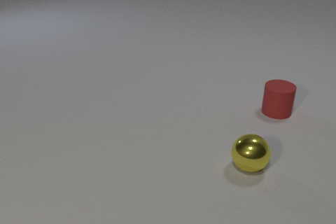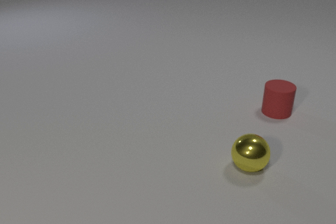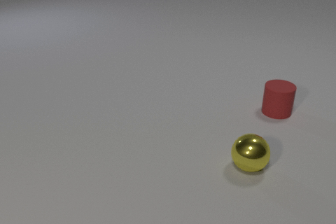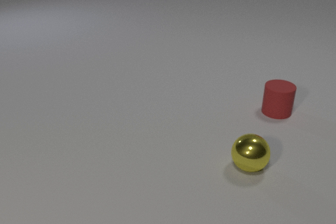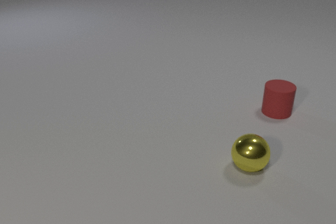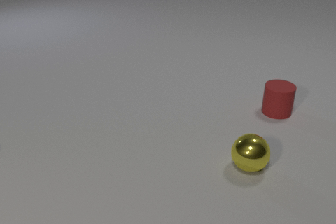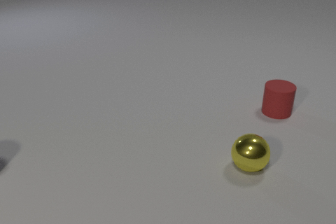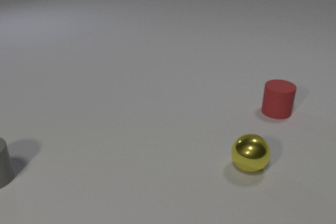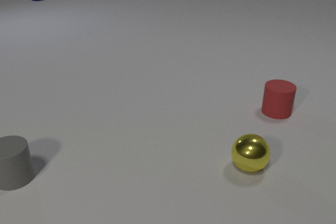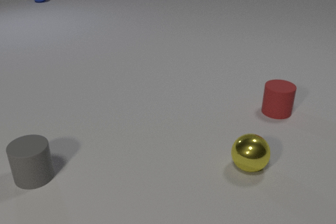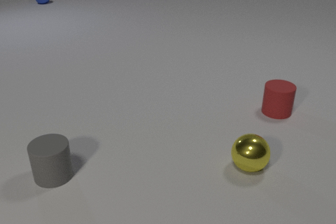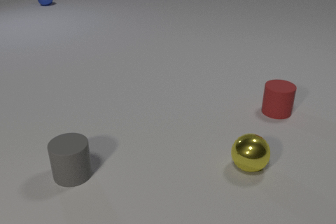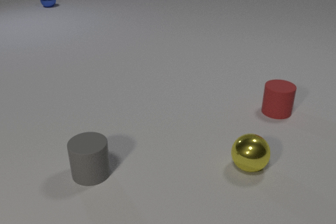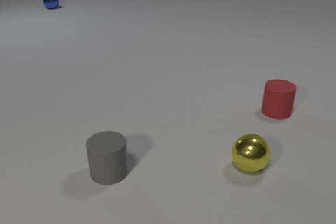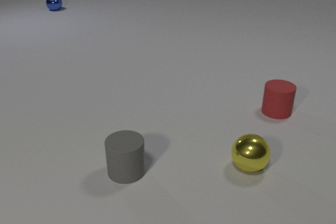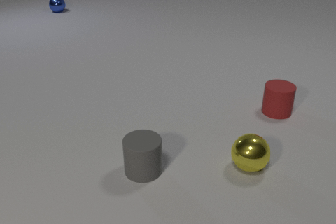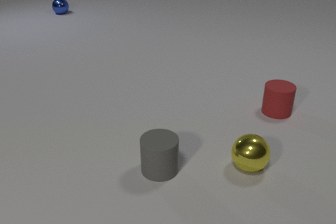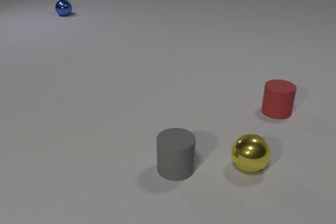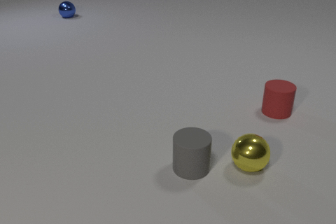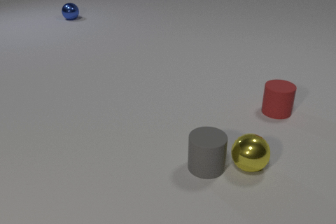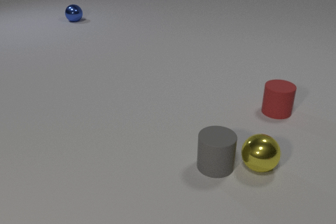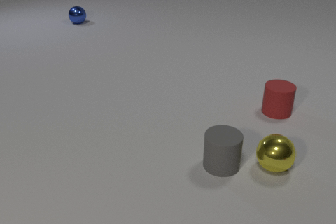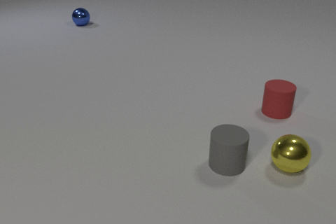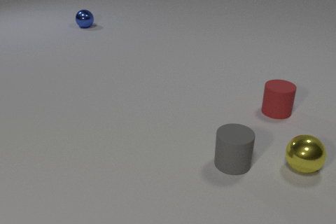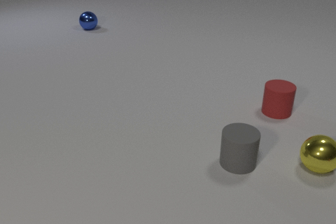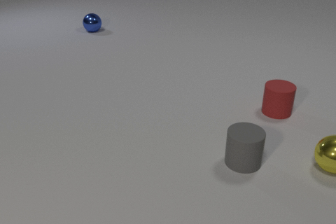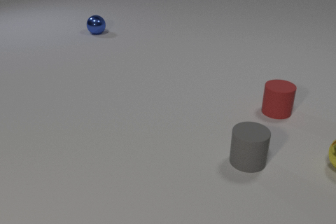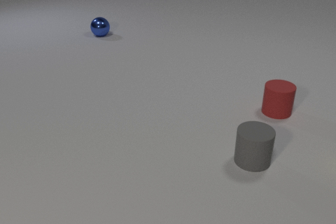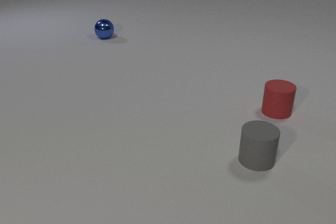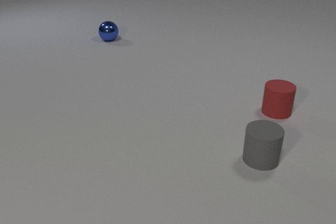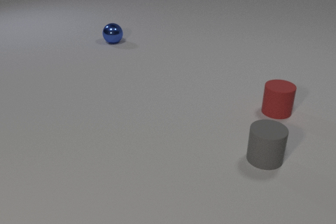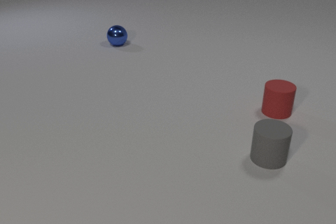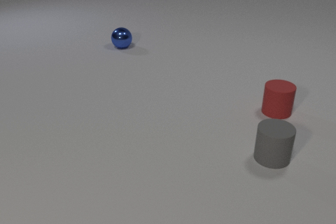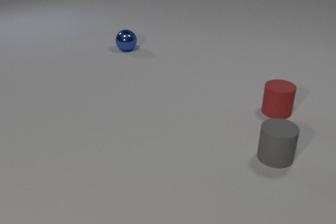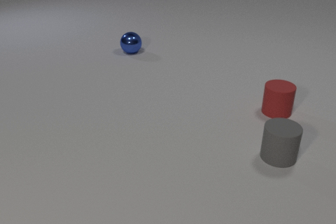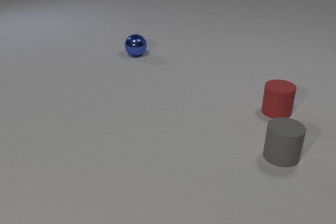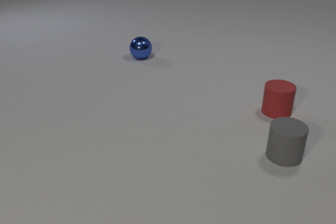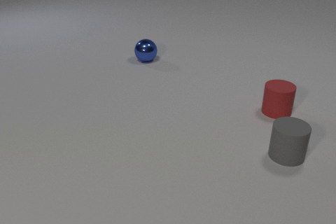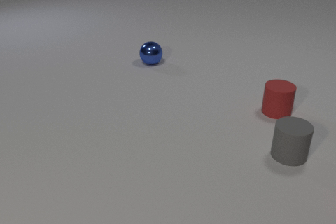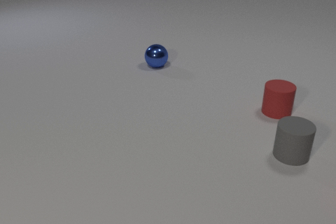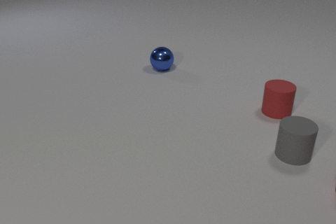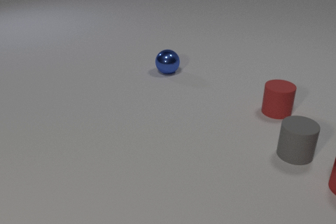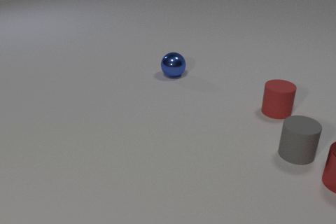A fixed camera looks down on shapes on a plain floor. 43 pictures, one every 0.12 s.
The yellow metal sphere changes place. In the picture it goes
to the right.
The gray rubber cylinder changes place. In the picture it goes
to the right.
0.00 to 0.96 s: The gray rubber cylinder comes in at the left edge, slides to the right. The blue metal sphere comes in at the top edge, rolls toward the camera.
0.96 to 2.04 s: The gray rubber cylinder slides to the right. The blue metal sphere rolls toward the camera.
2.04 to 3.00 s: The gray rubber cylinder slides to the right. The yellow metal sphere rolls to the right. The blue metal sphere rolls toward the camera and to the right. The gray rubber cylinder and the yellow metal sphere collide.
3.00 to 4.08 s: The gray rubber cylinder slides to the right and away from the camera. The yellow metal sphere rolls to the right and away from the camera, leaves at the right edge. The blue metal sphere rolls toward the camera and to the right.
4.08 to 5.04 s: The gray rubber cylinder slides to the right and away from the camera. The red metal cylinder comes in at the right edge, slides to the left and away from the camera. The blue metal sphere rolls toward the camera and to the right.
How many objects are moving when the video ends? 3.
What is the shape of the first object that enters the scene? cylinder.
How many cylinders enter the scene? 2.
